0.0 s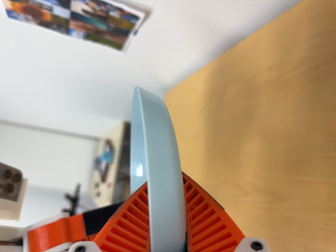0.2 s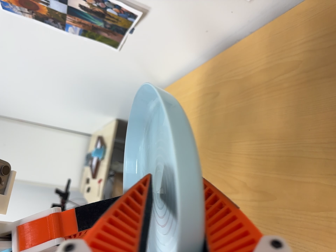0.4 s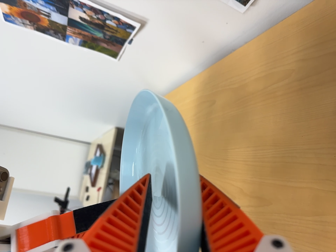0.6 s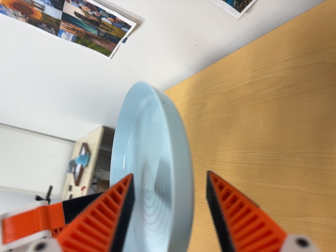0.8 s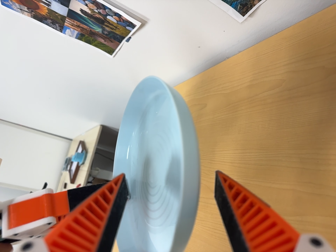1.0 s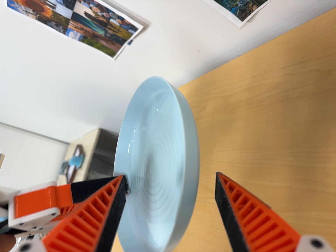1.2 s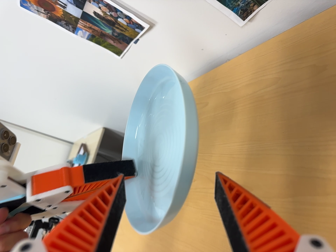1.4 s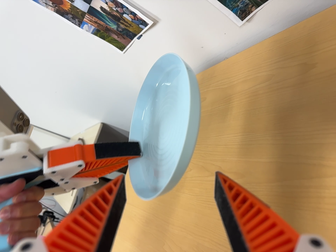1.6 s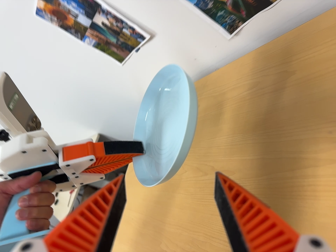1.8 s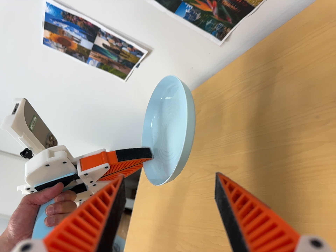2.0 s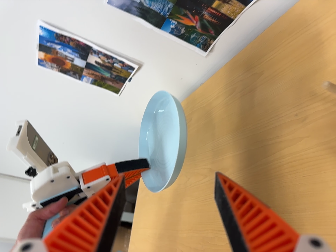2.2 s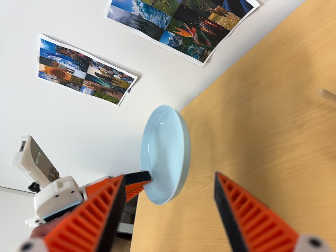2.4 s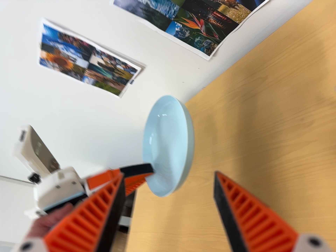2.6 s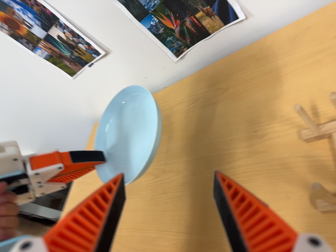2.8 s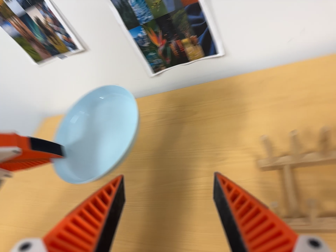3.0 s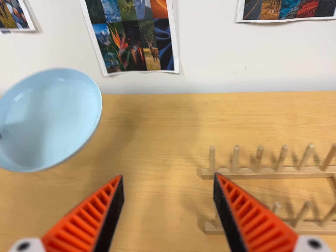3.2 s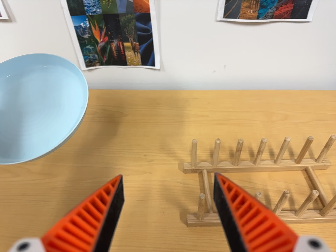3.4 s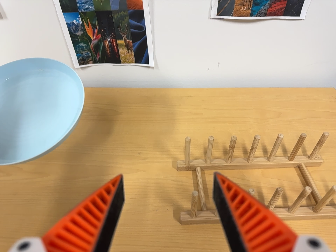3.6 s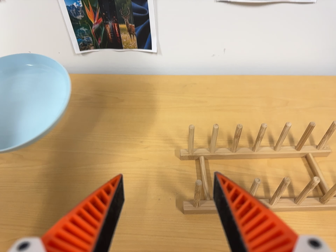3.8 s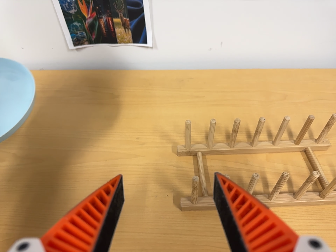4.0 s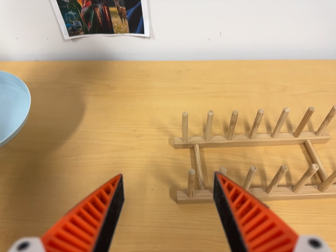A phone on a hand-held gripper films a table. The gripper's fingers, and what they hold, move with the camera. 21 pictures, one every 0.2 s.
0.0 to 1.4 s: The camera travels backward and toward the bottom of its view, about 10 cm, so what stands in front gets smaller. It rolls about its line of sight by about 10 degrees, and the scene rotates clockwise.
1.4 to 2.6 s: The camera swings to its right by about 15 degrees, and the scene slides to the left. It travels backward and toward the bottom of its view, about 12 cm, so what stands in front gets smaller. Its aim tips toward the top of its view by about 10 degrees.
2.6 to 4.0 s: The camera swings to its right by about 40 degrees, and the scene slides to the left. It travels to its left and toward the bottom of its view, about 14 cm. It rolls about its line of sight by about 20 degrees, and the scene rotates clockwise.
The film runs backward here.
